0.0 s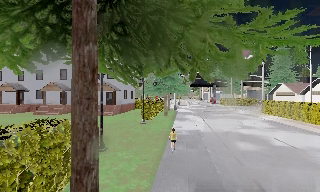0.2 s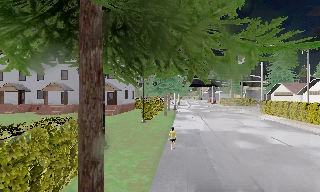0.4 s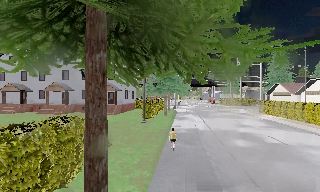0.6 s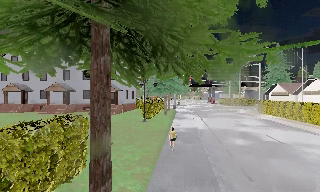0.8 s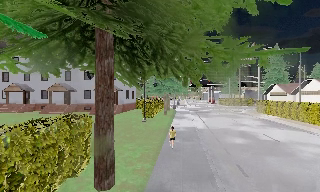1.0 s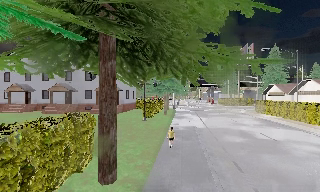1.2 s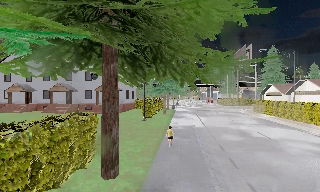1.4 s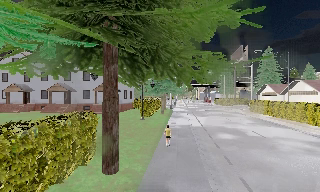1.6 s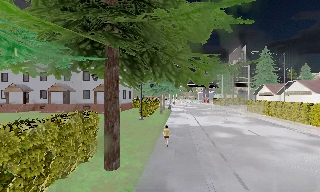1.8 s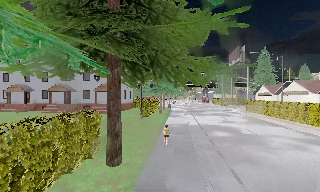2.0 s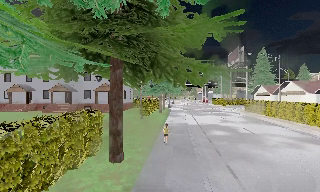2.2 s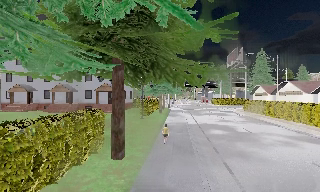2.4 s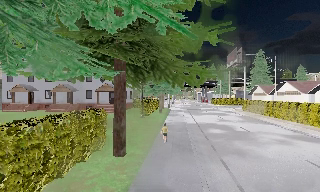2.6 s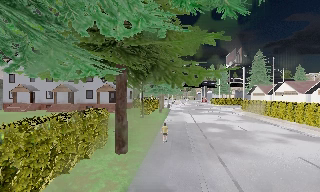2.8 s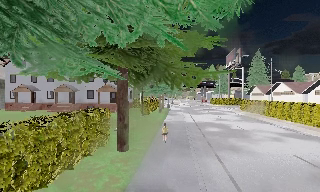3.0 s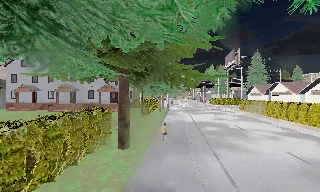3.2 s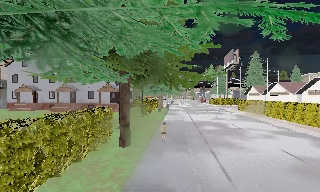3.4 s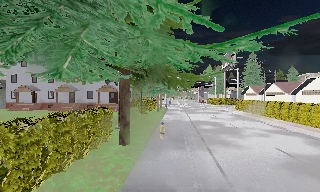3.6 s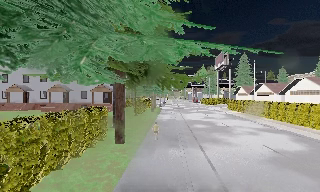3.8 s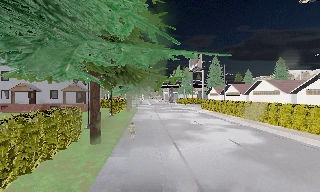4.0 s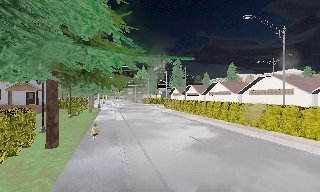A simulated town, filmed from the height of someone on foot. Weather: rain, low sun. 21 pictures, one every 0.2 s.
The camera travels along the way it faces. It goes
backward.
0.0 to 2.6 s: The camera travels backward, about 4 m, so what stands in front gets smaller.
2.6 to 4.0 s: The camera swings to its right by about 25 degrees, and the scene slides to the left. It travels backward, about 2 m, so what stands in front gets smaller.
The film runs backward here.
